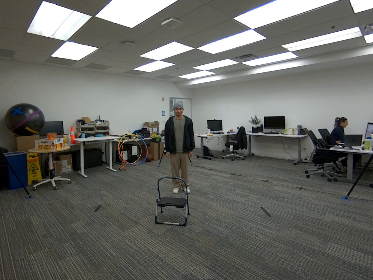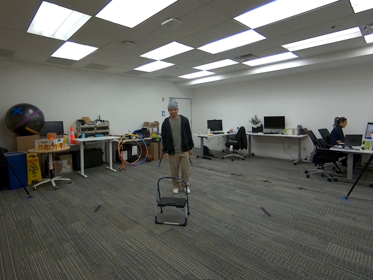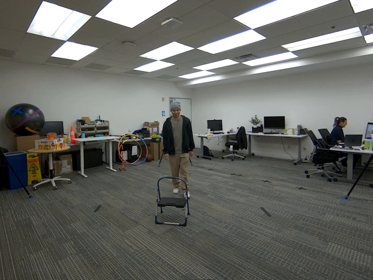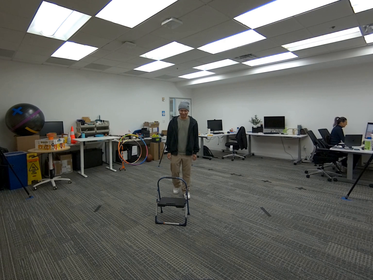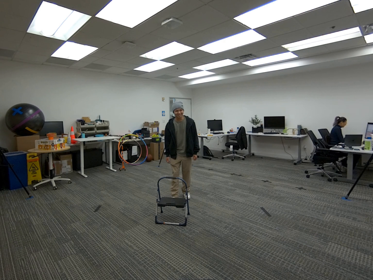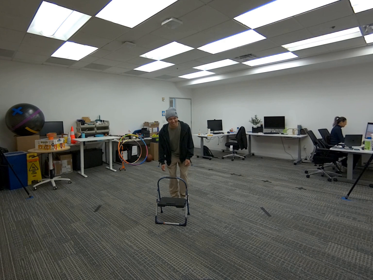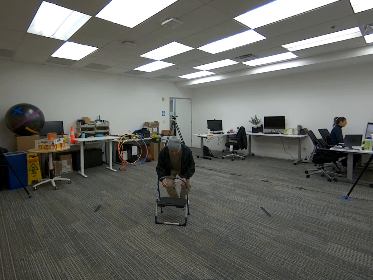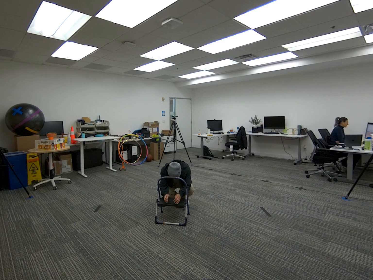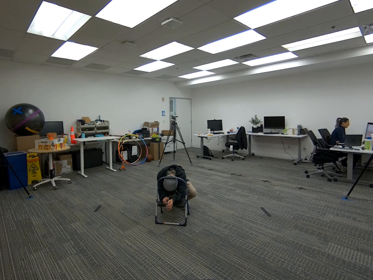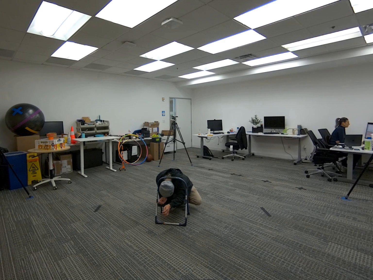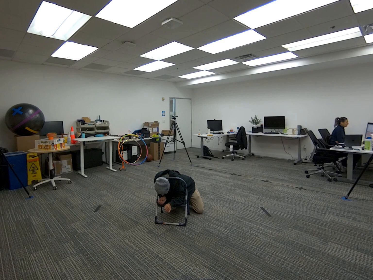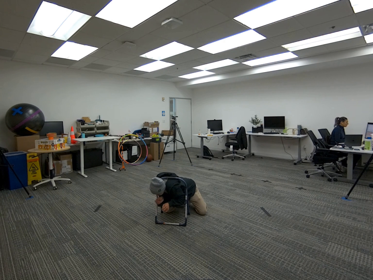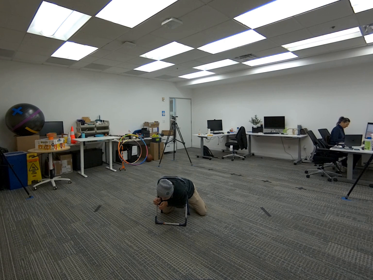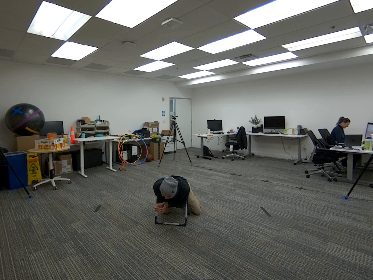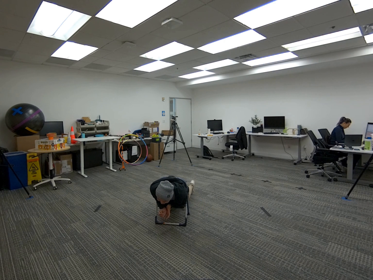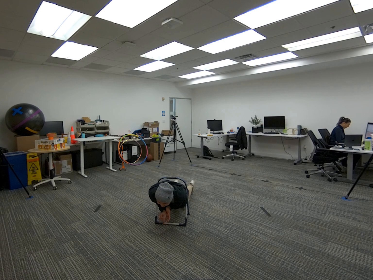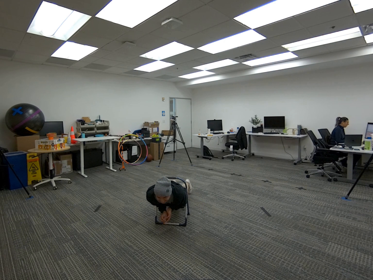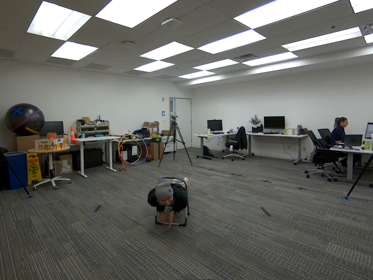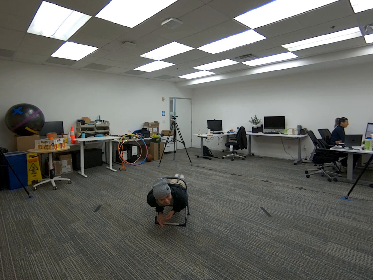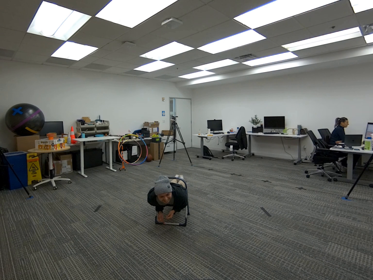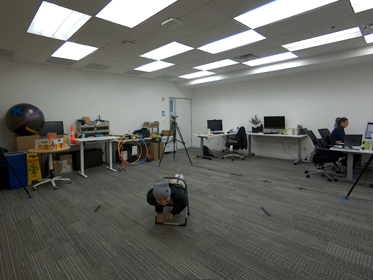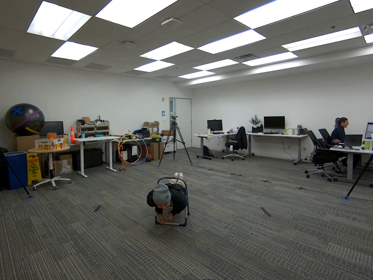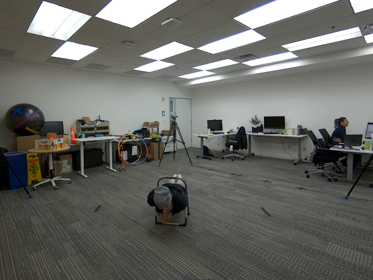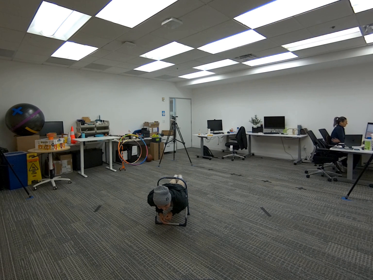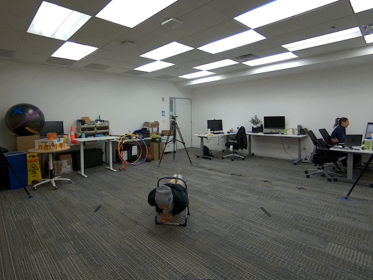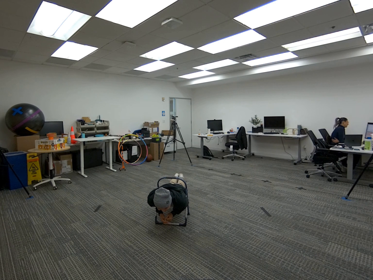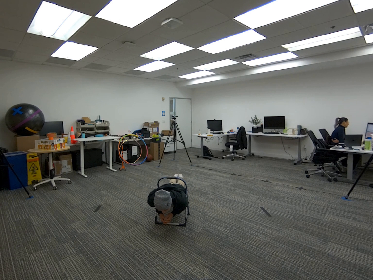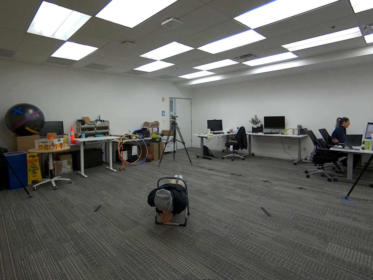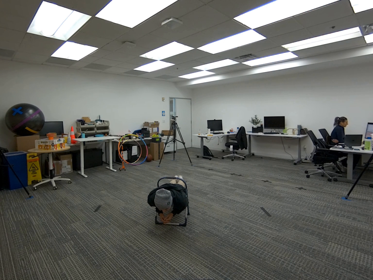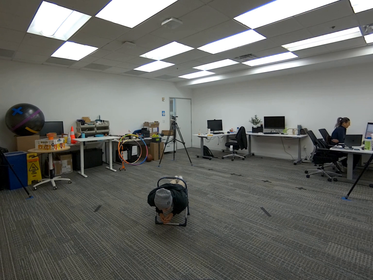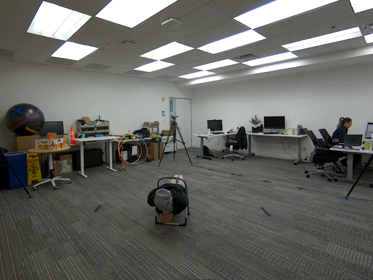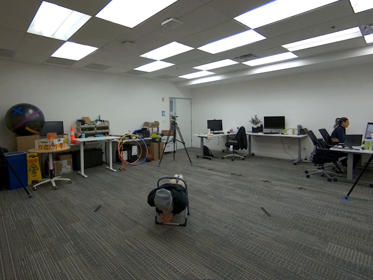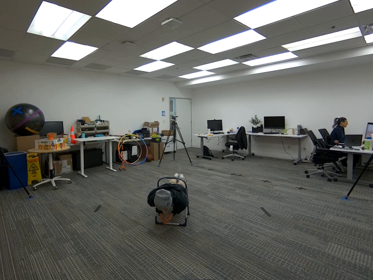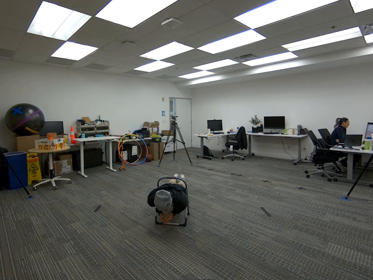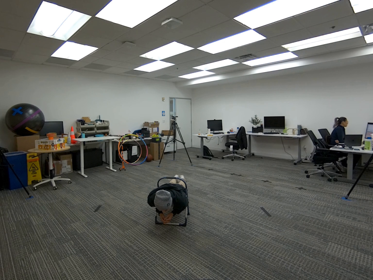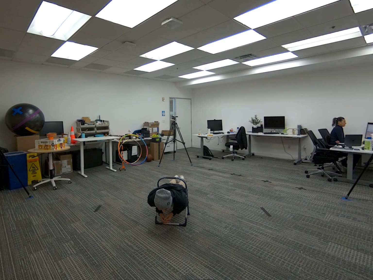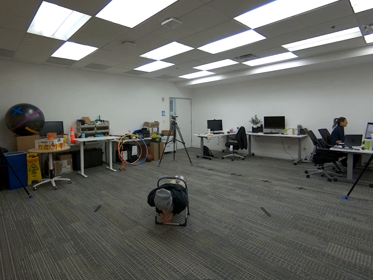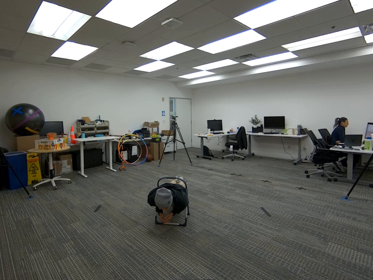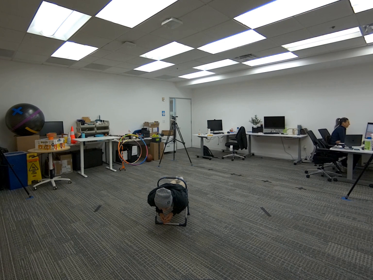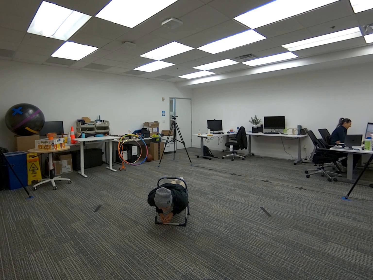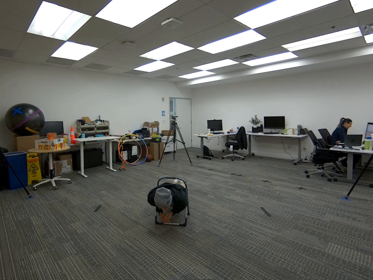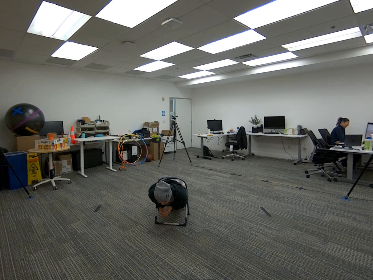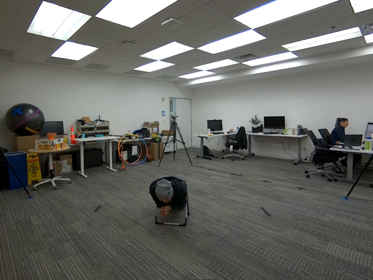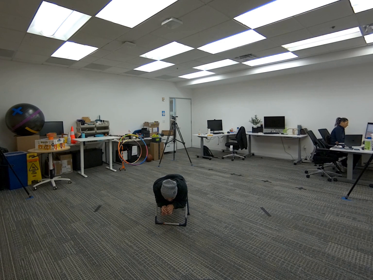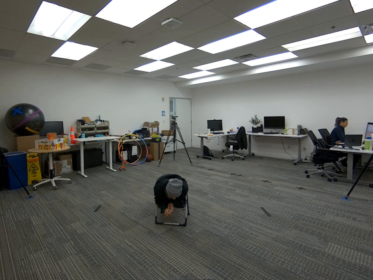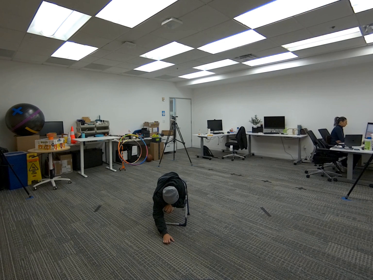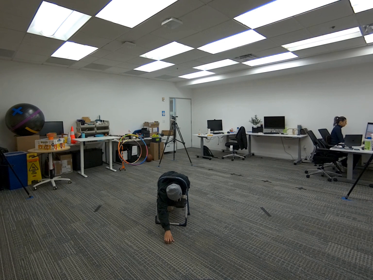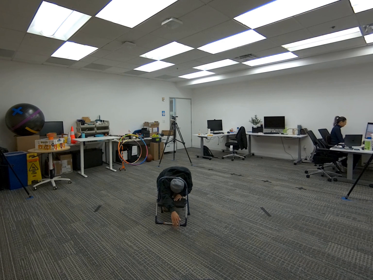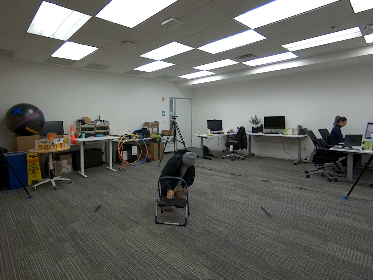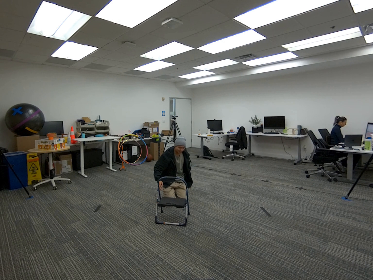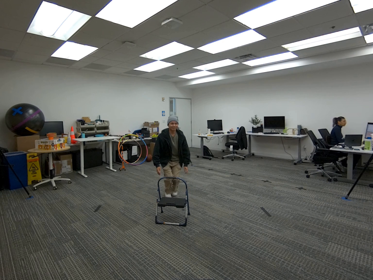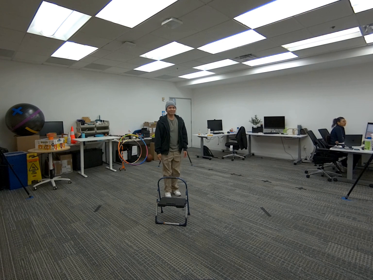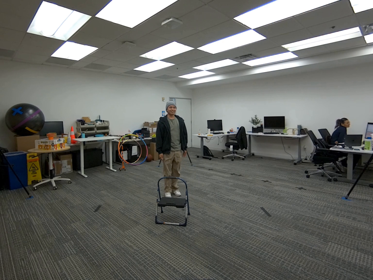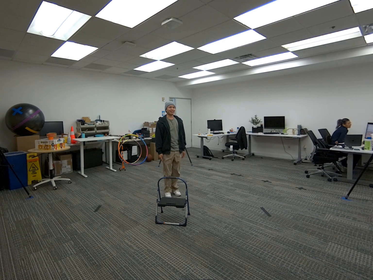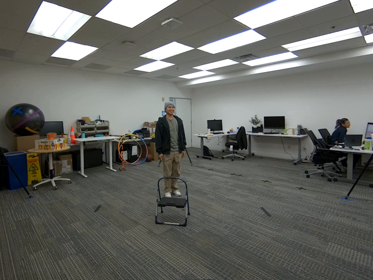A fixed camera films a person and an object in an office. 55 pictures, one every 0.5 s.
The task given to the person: Walk over to the step ladder and hold onto the step ladder as you proceed to do a plank. Hold the plank for ~10 sec.
